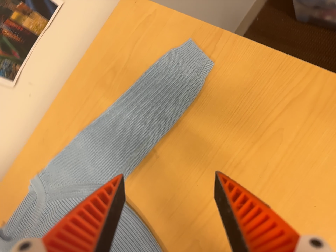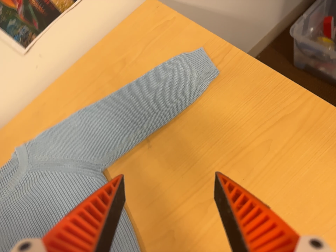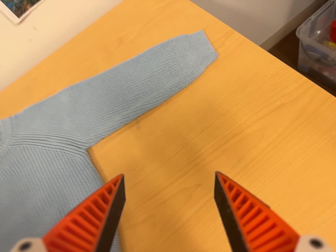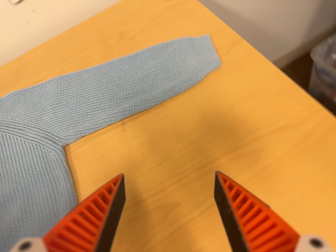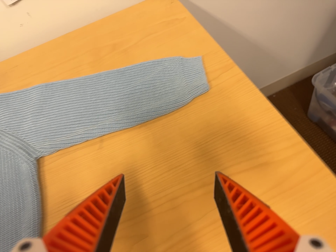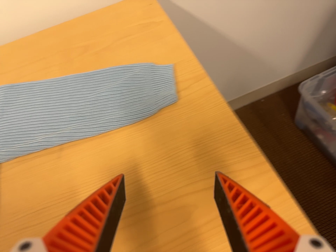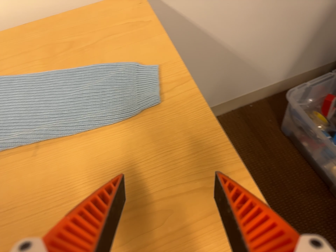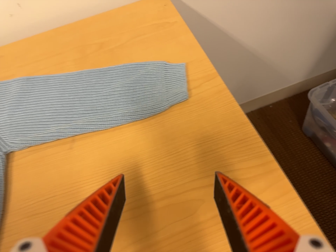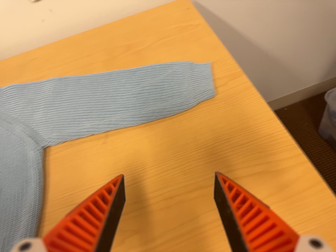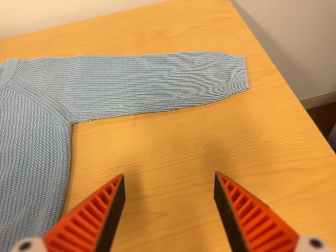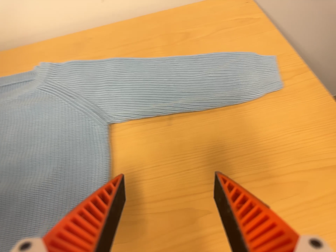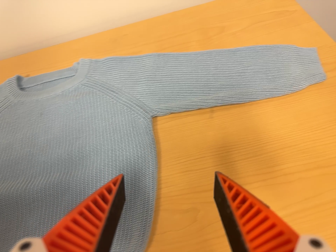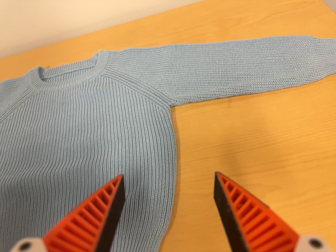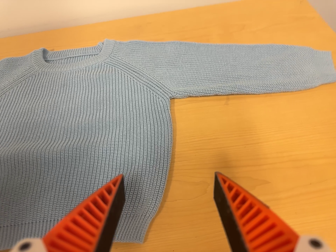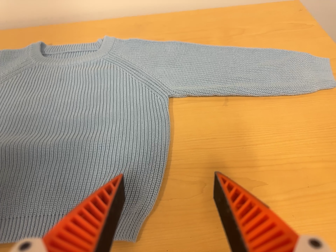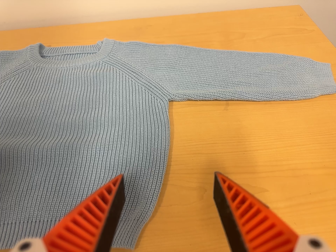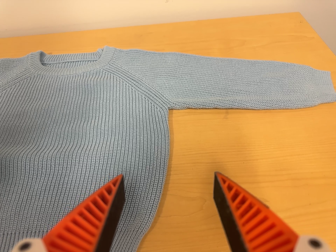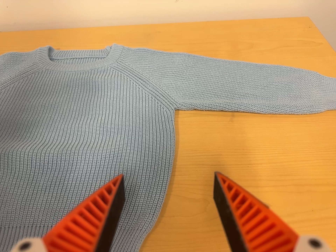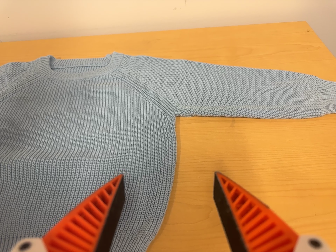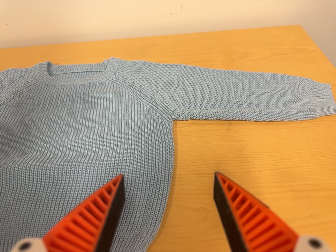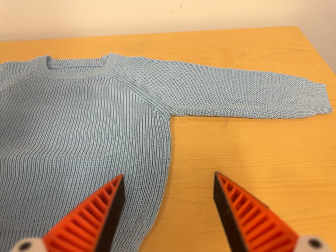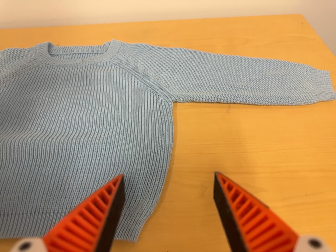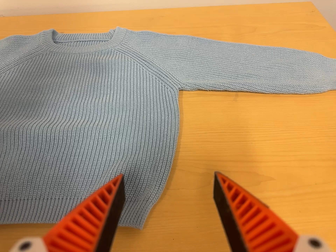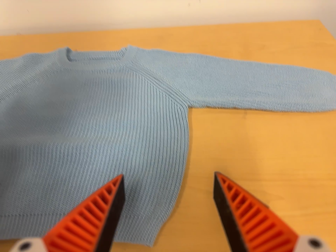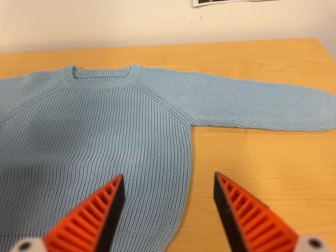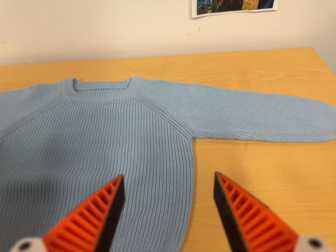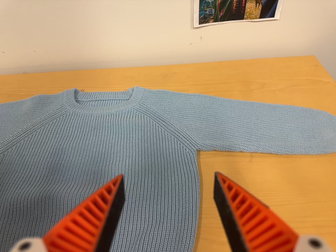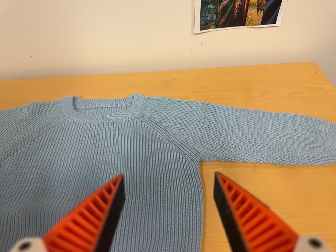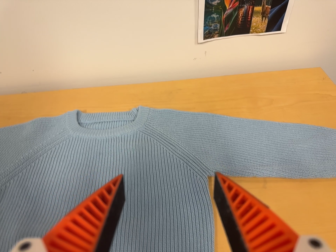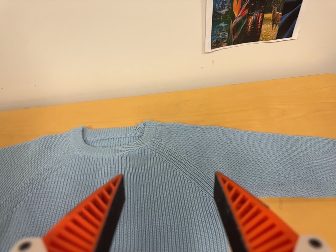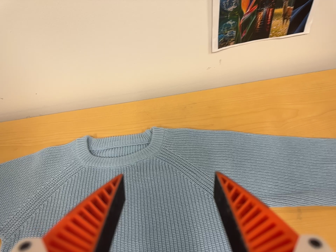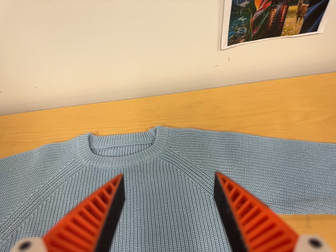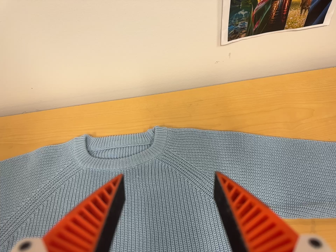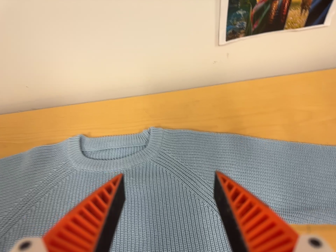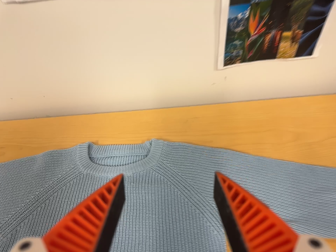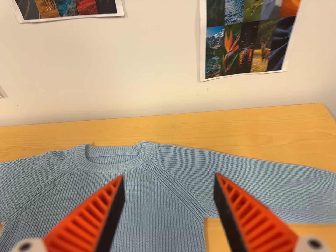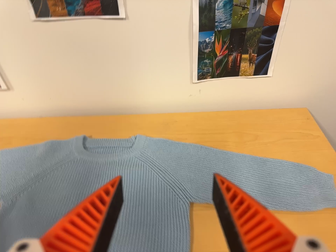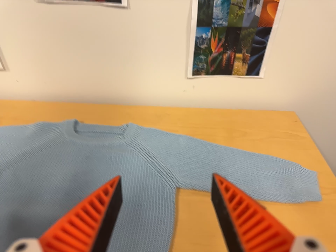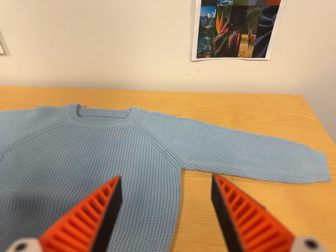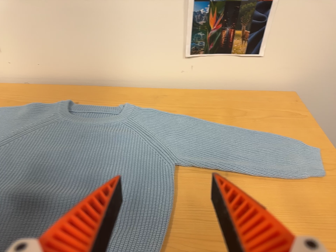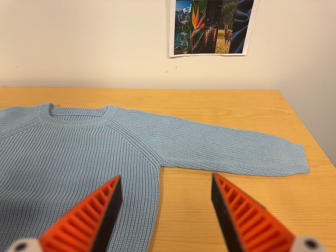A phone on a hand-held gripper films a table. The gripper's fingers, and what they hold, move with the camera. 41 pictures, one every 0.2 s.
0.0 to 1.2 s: The camera travels to its right and forward, about 14 cm, so close, fixed things drift to the left. It rolls about its line of sight by about 35 degrees, and the scene rotates clockwise.
1.2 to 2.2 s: The camera travels to its left, about 22 cm, so close, fixed things drift to the right.
2.2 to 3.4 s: The camera travels to its left and toward the bottom of its view, about 6 cm, so close, fixed things drift to the right. It rolls about its line of sight by about 10 degrees, and the scene rotates clockwise.
3.4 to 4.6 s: The camera shifts only a little, or ends up much as it began.
4.6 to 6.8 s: The camera travels toward the top of its view, about 22 cm, so close, fixed things drift downward.
6.8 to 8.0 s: The camera travels toward the bottom of its view and backward, about 22 cm. Its aim tips toward the top of its view by about 10 degrees.
The film runs backward here.
